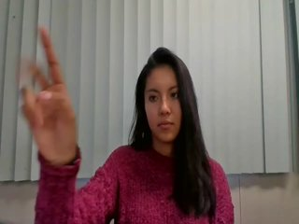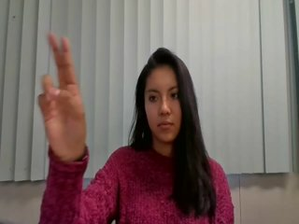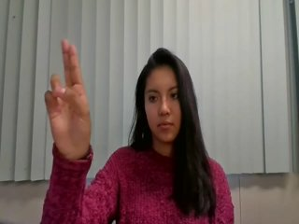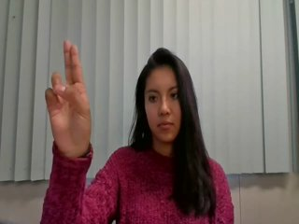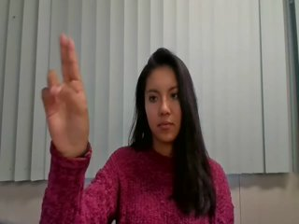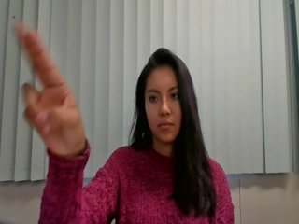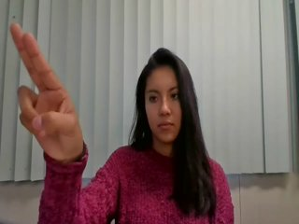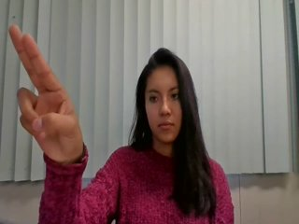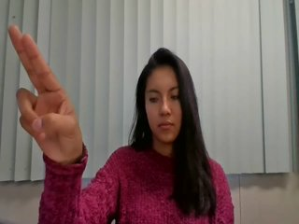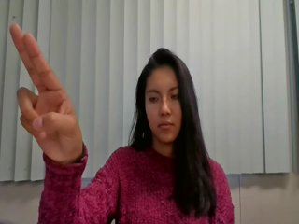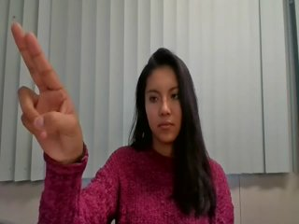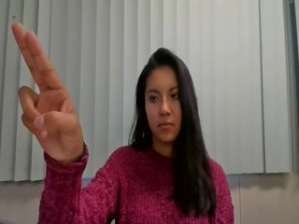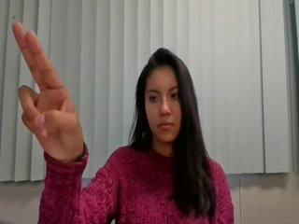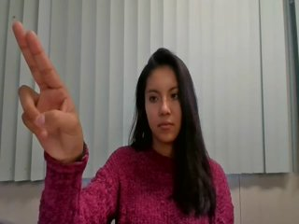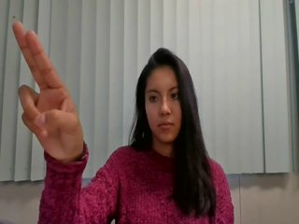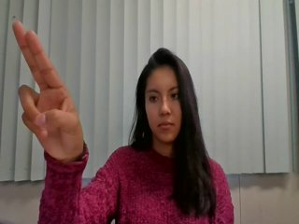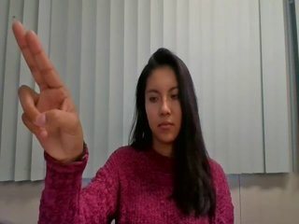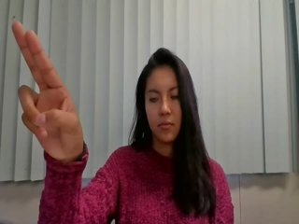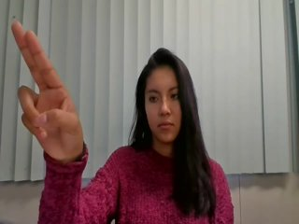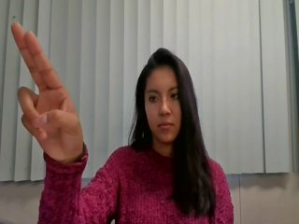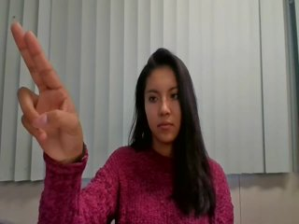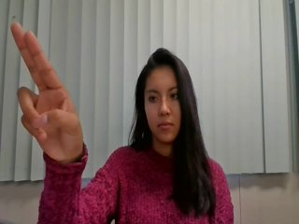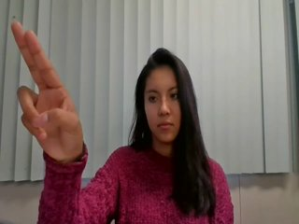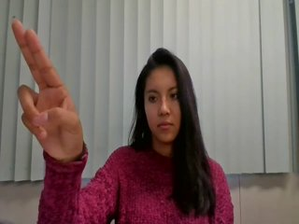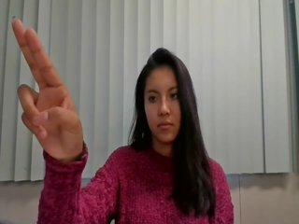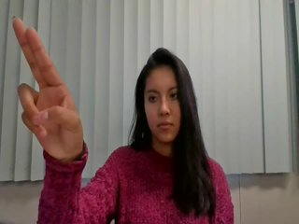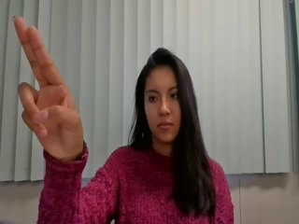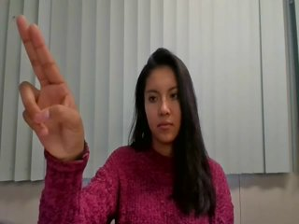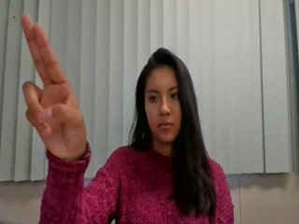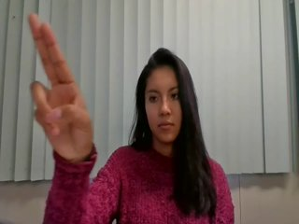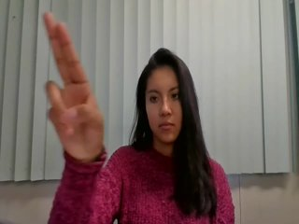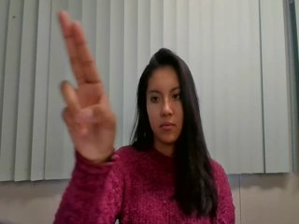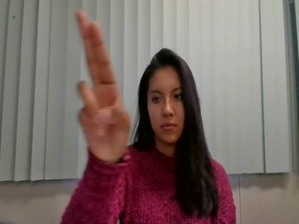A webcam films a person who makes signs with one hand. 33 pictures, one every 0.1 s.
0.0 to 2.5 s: Click with two fingers.
2.6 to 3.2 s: Pointing with two fingers.
